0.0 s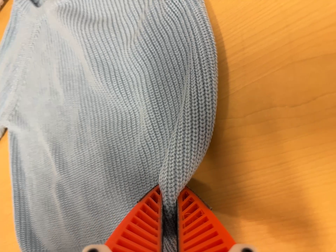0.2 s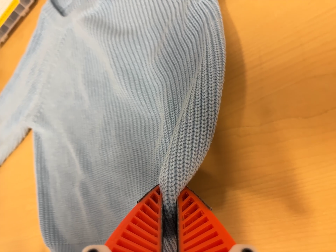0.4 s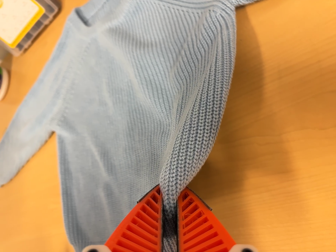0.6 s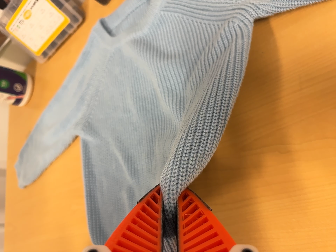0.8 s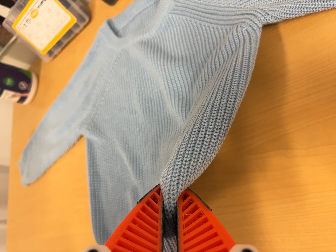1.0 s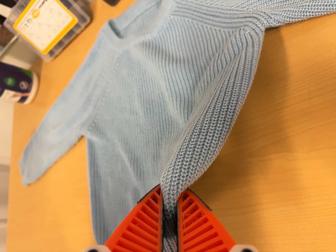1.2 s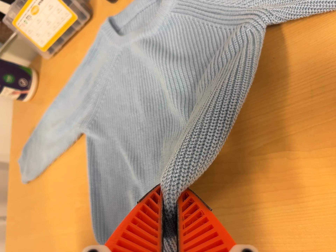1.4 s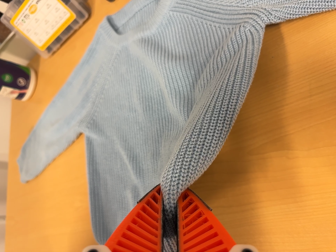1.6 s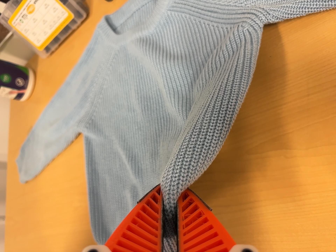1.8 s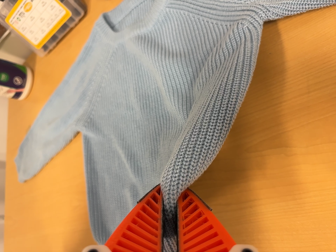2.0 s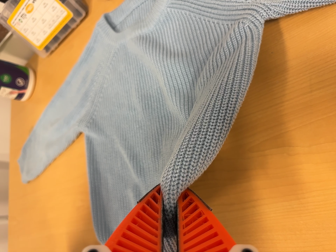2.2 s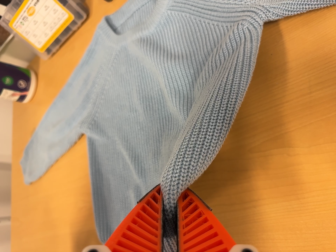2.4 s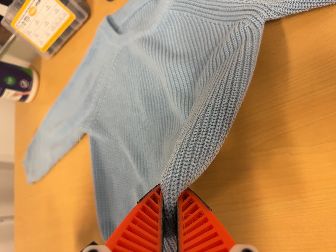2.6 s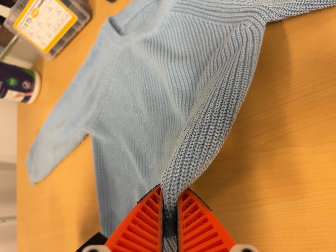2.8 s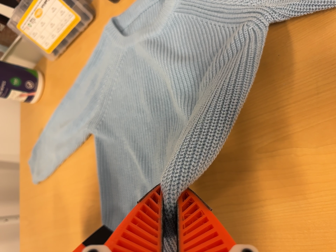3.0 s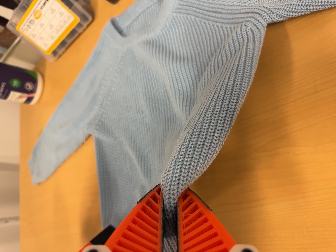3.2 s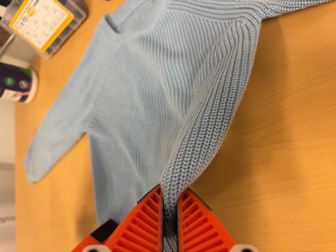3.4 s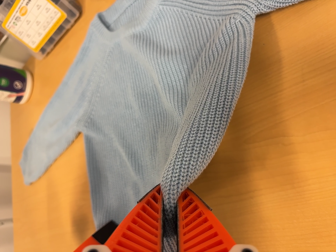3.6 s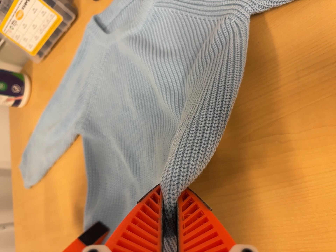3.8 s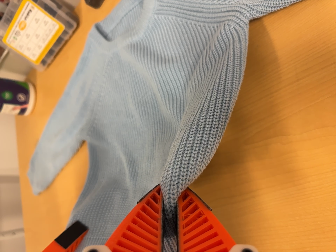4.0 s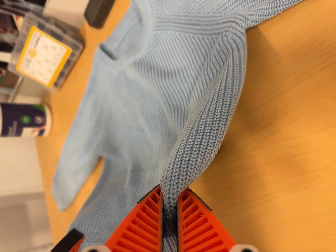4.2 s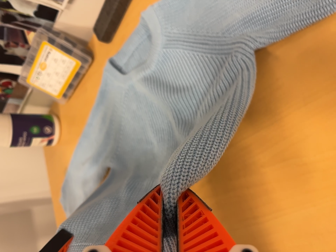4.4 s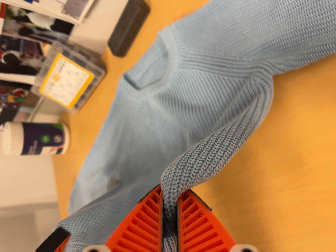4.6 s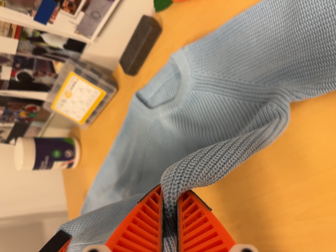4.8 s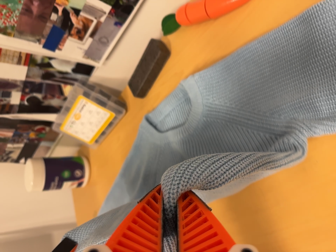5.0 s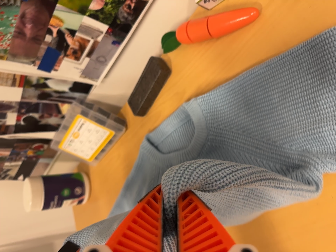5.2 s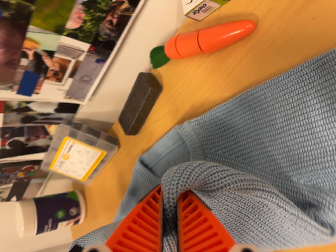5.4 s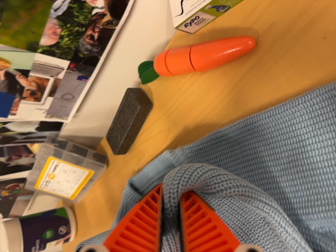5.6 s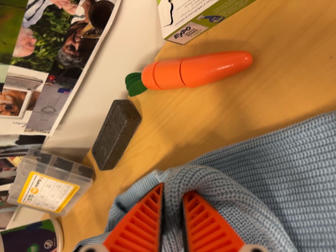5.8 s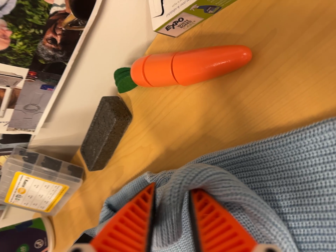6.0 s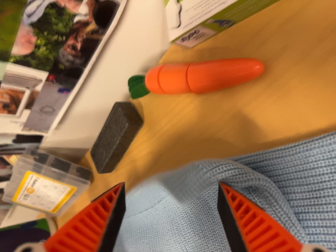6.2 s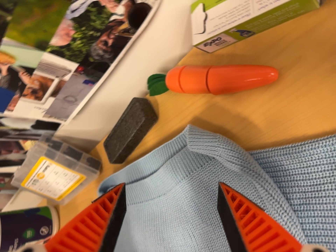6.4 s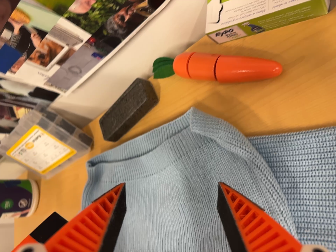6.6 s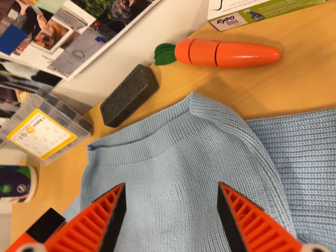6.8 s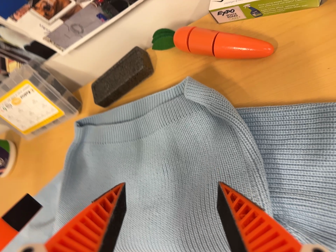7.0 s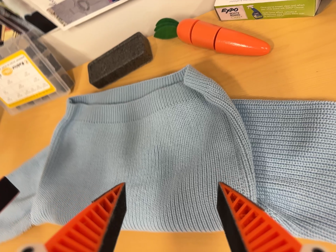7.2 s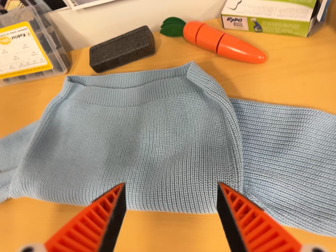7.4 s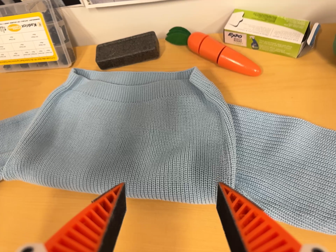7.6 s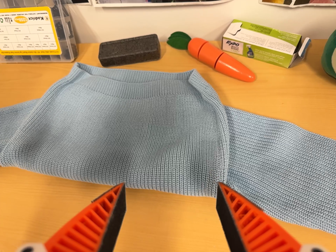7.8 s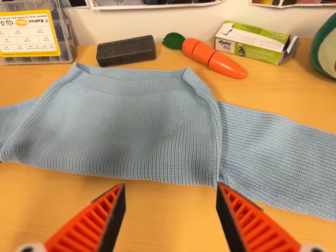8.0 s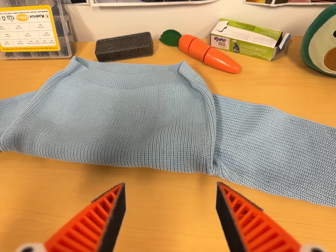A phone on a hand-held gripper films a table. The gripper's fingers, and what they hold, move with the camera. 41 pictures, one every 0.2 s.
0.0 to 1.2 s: The camera travels to its left and backward, about 8 cm, so close, fixed things drift to the right.
1.2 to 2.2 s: The camera keeps its place and its aim.
2.2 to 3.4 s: The camera shifts only a little, or ends up much as it began.
3.4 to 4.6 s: The camera travels toward the top of its view, about 10 cm, so close, fixed things drift downward. It rolls about its line of sight by about 10 degrees, and the scene rotates counterclockwise.
4.6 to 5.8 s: The camera travels toward the top of its view and forward, about 24 cm, so close, fixed things drift downward.
5.8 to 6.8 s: The camera travels to its left, toward the bottom of its view and backward, about 14 cm. It rolls about its line of sight by about 20 degrees, and the scene rotates clockwise.
6.8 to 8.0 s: The camera pans to its right by about 20 degrees. It travels toward the bottom of its view, backward and to its left, about 20 cm. Its aim tips toward the top of its view by about 10 degrees. It rolls about its line of sight by about 25 degrees, and the scene rotates clockwise.
The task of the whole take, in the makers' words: fold up.
The film runs forward here.
